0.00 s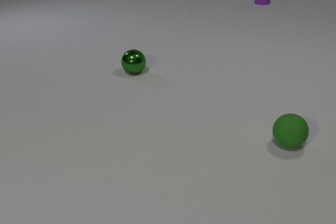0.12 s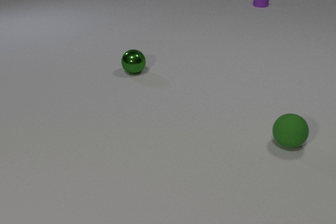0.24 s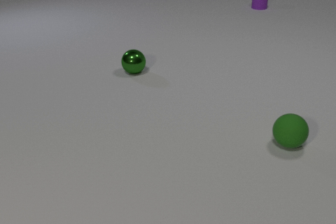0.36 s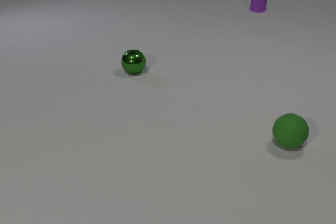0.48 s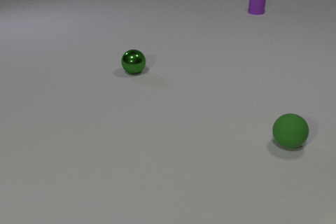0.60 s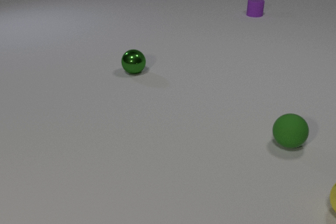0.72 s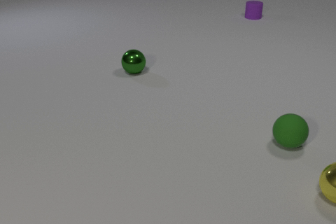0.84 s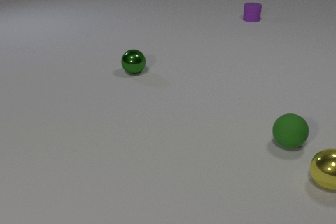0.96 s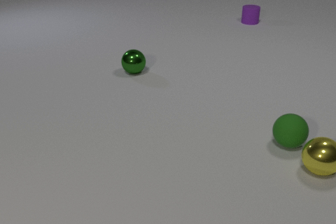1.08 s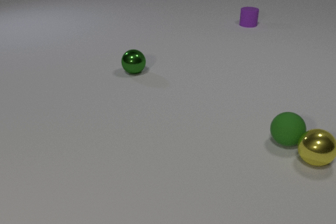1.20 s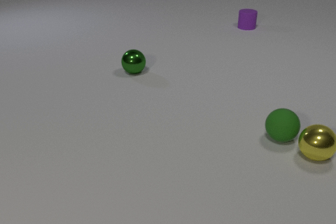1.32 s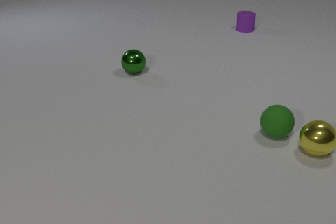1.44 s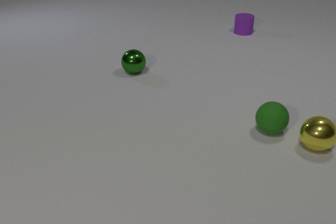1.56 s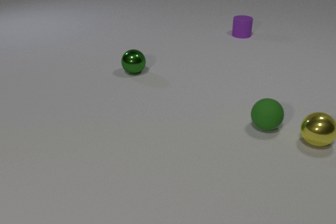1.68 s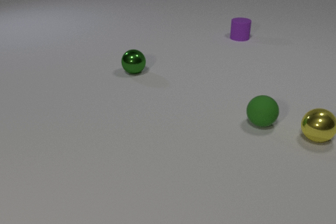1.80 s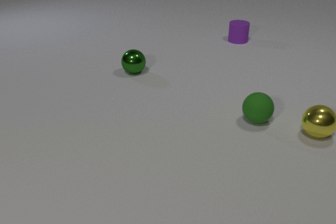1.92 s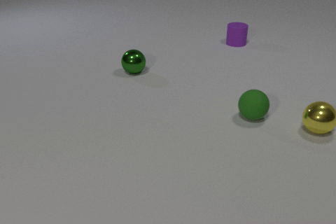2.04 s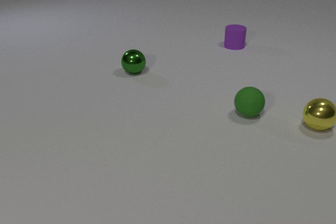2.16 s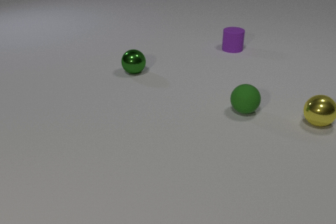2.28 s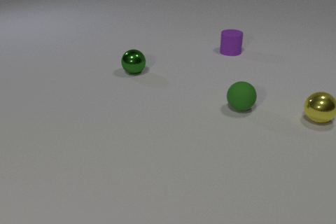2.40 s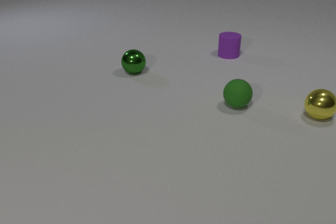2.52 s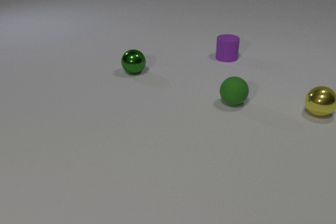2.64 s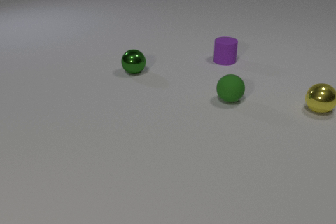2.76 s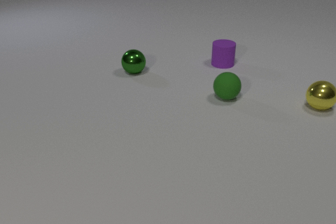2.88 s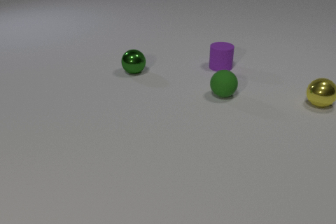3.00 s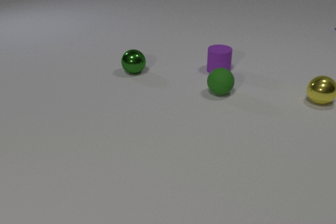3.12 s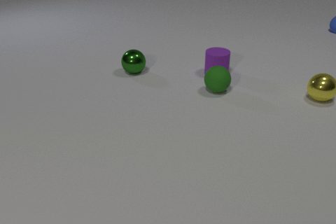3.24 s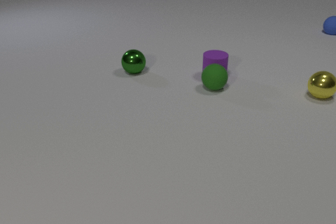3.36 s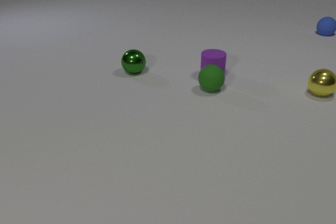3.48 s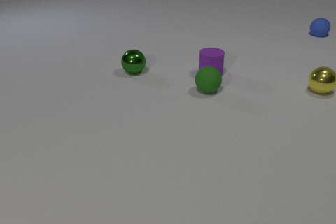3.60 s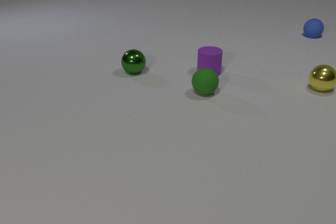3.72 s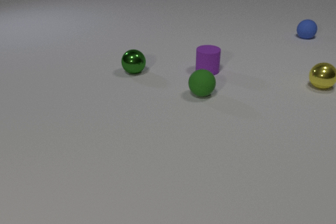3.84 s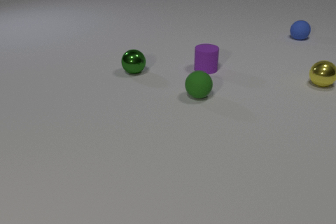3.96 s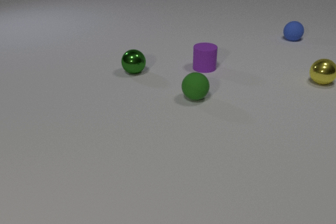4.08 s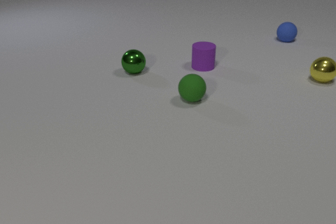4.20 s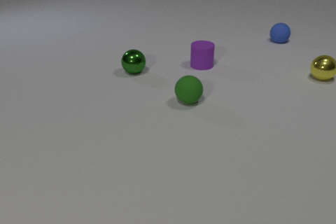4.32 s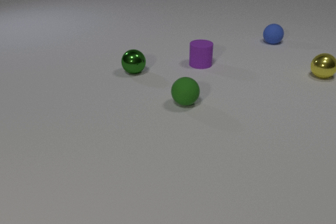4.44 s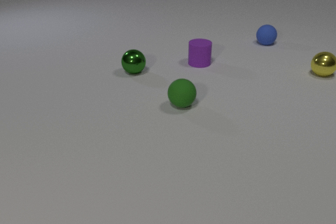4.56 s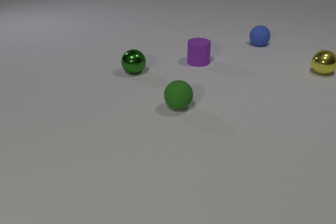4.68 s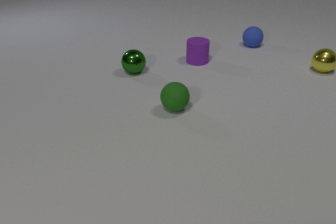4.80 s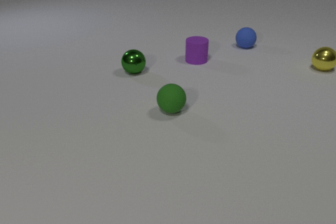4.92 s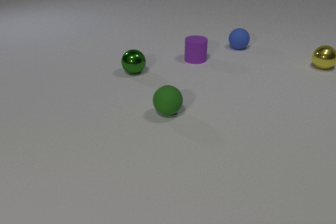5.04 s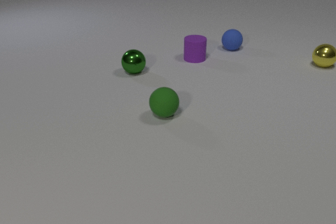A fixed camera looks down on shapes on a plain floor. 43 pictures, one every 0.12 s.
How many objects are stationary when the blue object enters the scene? 1.
What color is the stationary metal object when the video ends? green.
Are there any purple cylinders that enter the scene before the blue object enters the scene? no.
0.00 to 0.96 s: The yellow metal sphere comes in at the right edge, rolls away from the camera and to the left. The purple rubber cylinder slides toward the camera.
0.96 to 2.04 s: The yellow metal sphere rolls away from the camera. The green rubber sphere rolls away from the camera and to the left. The purple rubber cylinder slides toward the camera. The yellow metal sphere and the green rubber sphere collide.
2.04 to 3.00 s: The yellow metal sphere rolls away from the camera. The green rubber sphere rolls away from the camera and to the left. The purple rubber cylinder slides toward the camera.
3.00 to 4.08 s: The yellow metal sphere rolls away from the camera. The green rubber sphere rolls to the left and toward the camera. The purple rubber cylinder slides to the left and away from the camera. The blue rubber sphere rolls to the left and toward the camera. The green rubber sphere and the purple rubber cylinder collide.
4.08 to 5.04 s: The yellow metal sphere rolls away from the camera. The green rubber sphere rolls toward the camera and to the left. The purple rubber cylinder slides away from the camera and to the left. The blue rubber sphere rolls to the left and toward the camera.
